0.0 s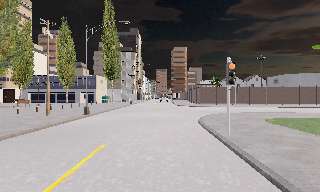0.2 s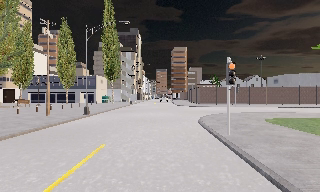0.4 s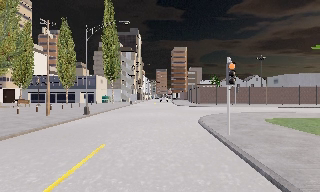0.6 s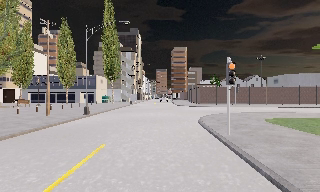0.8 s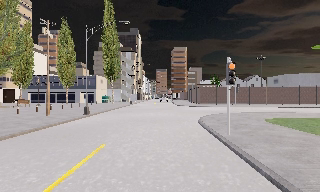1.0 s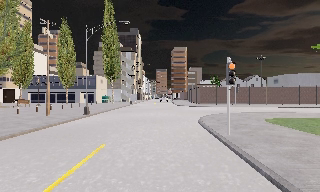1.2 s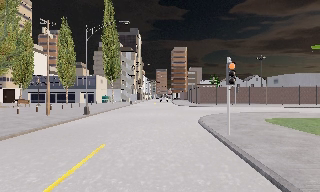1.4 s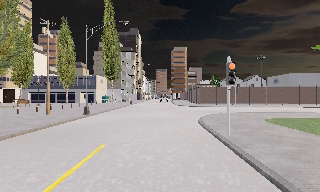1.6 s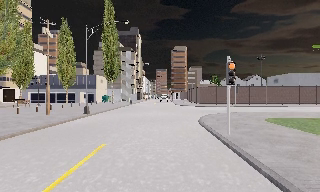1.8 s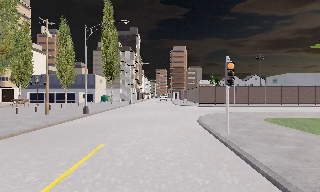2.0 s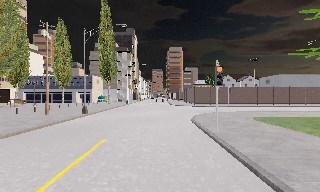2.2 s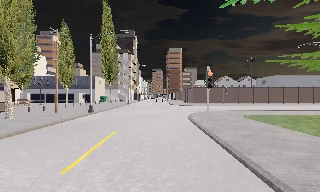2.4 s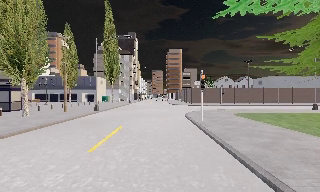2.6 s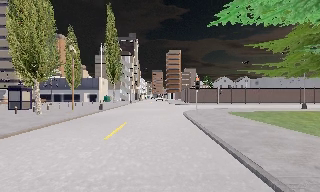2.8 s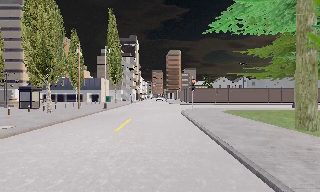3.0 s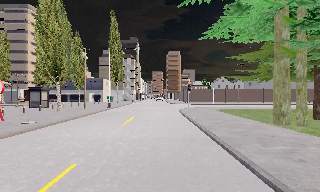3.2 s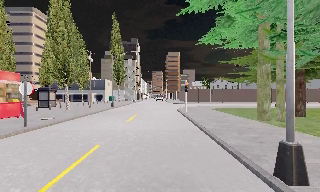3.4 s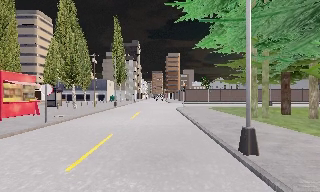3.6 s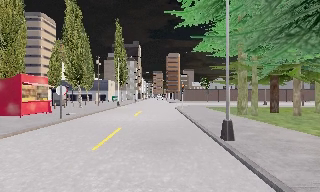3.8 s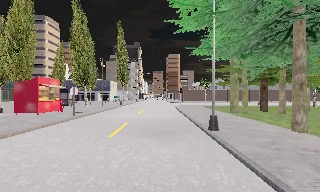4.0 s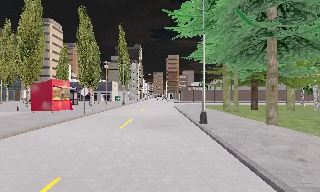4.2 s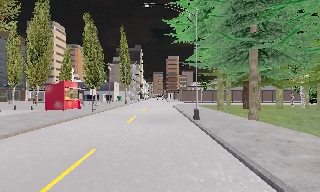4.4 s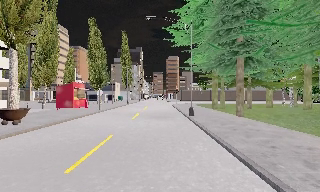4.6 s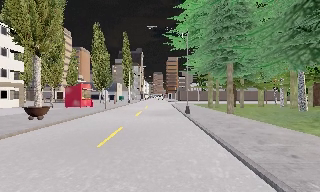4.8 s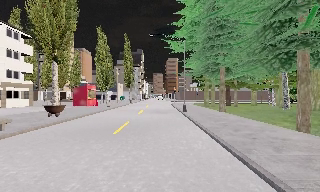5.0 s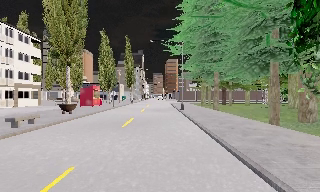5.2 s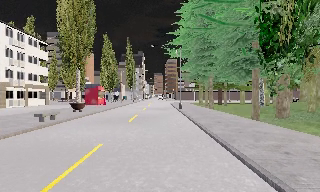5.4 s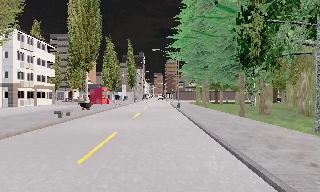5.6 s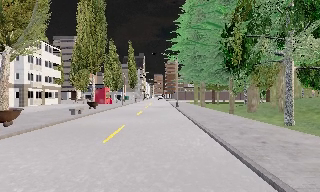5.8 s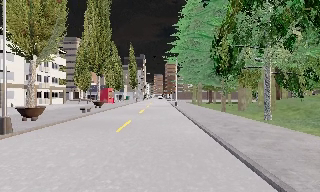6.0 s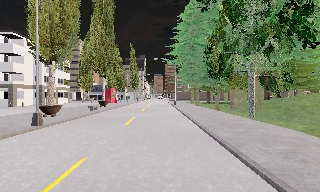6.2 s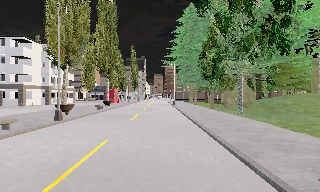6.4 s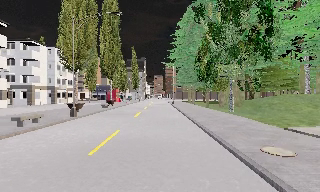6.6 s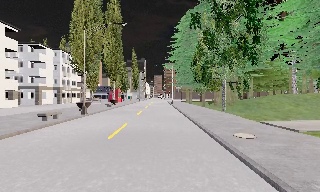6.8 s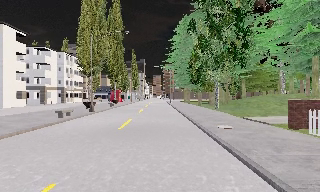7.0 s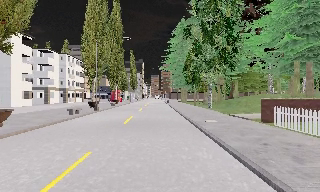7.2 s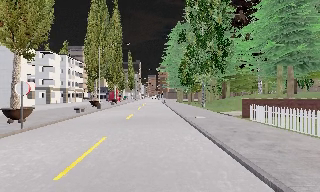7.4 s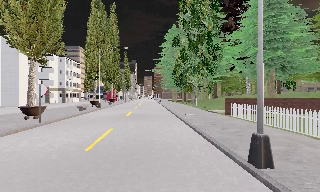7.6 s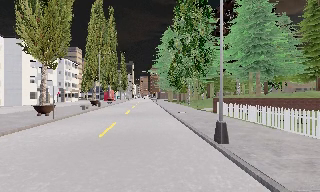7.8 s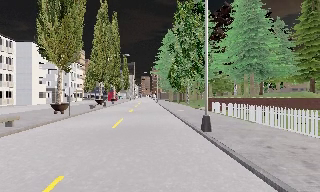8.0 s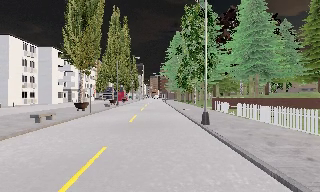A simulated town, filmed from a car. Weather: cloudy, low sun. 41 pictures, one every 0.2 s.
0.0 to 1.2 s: The camera keeps its place and its aim.
1.2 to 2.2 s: The camera travels backward, about 2 m, so what stands in front gets smaller. It gains speed.
2.2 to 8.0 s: The camera travels backward, about 50 m, so what stands in front gets smaller.
The film runs backward here.
